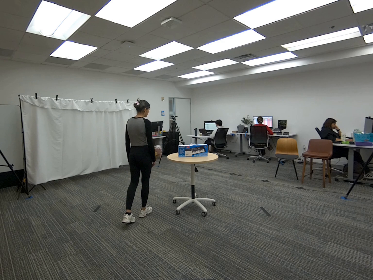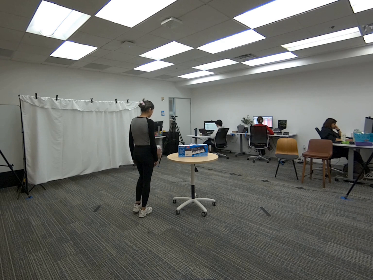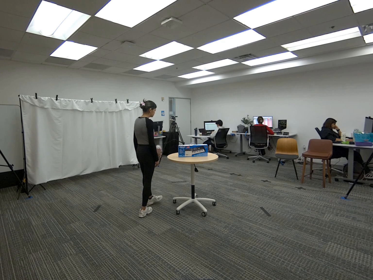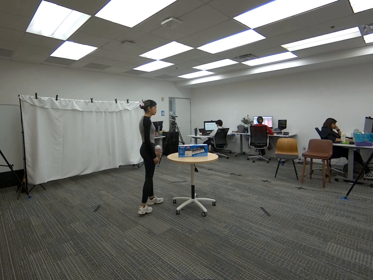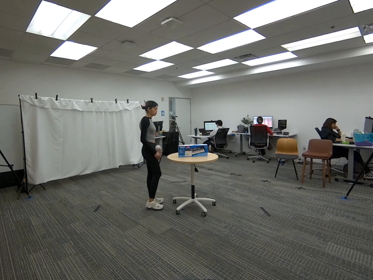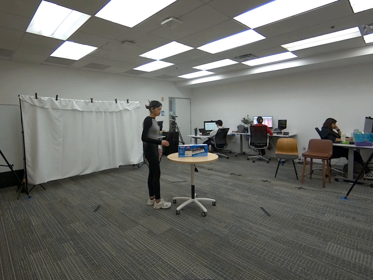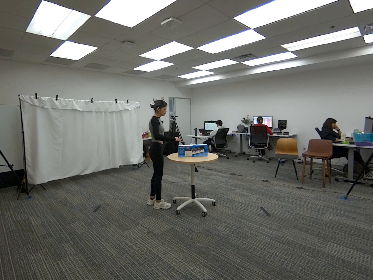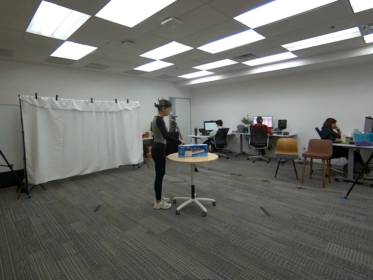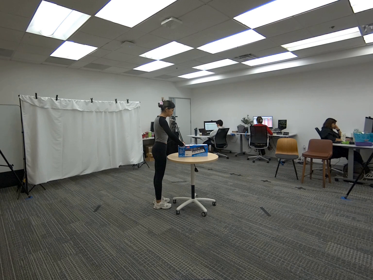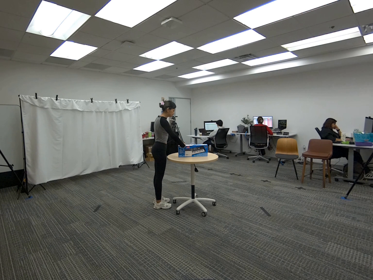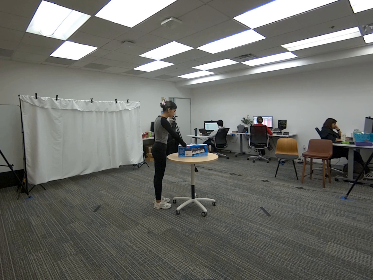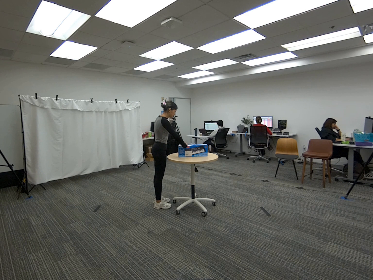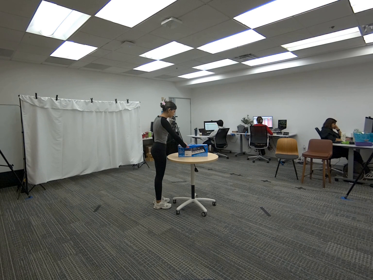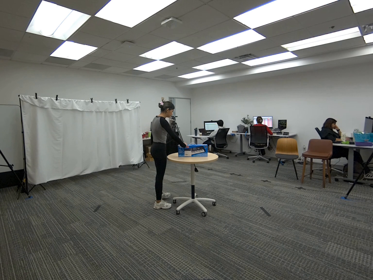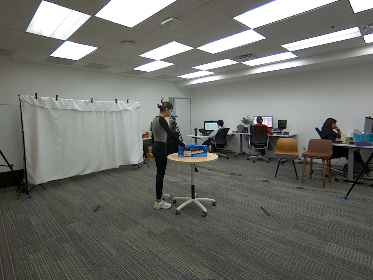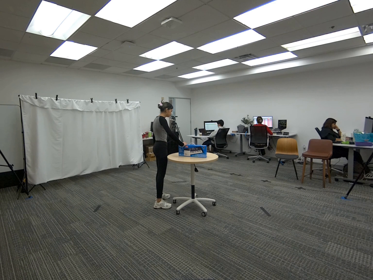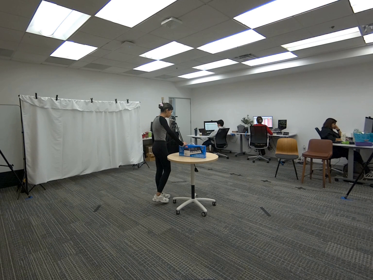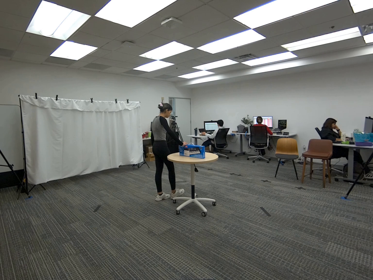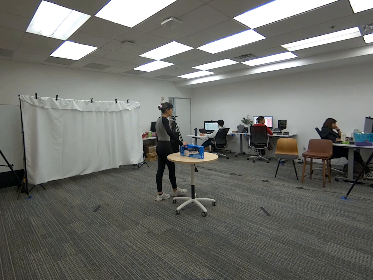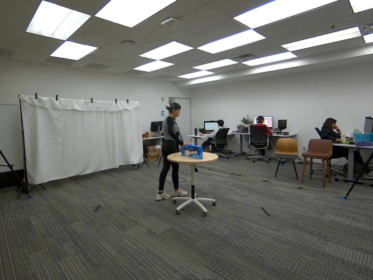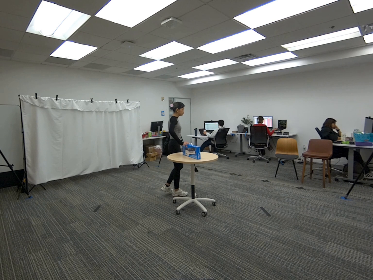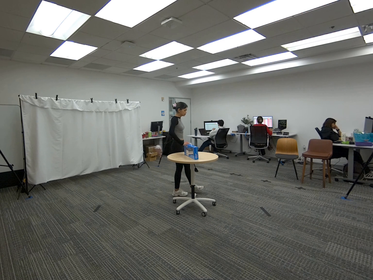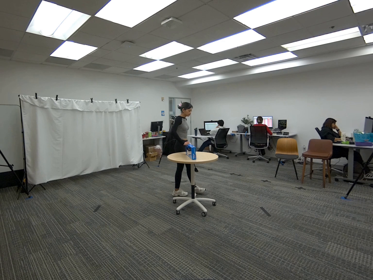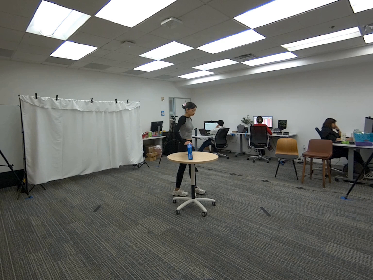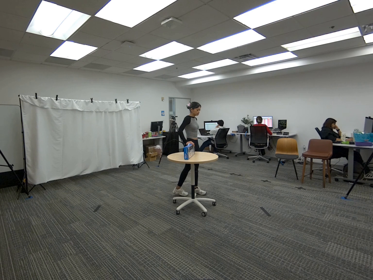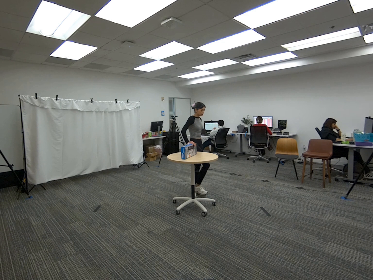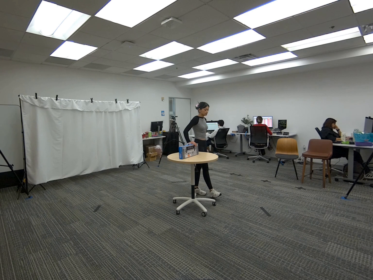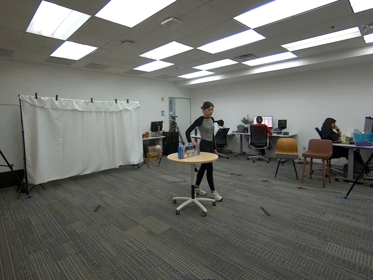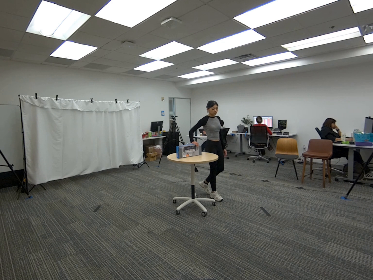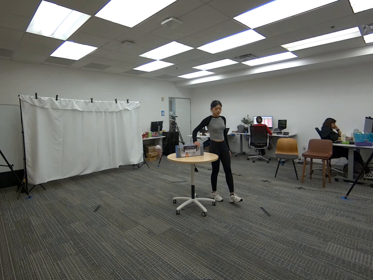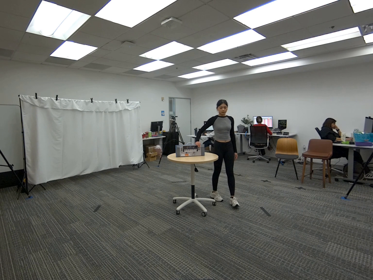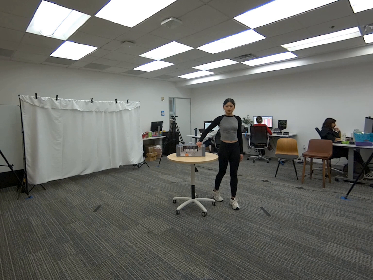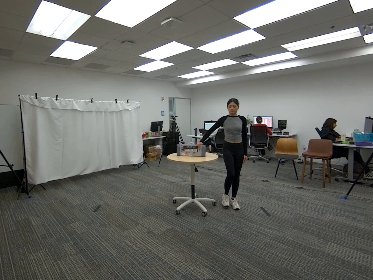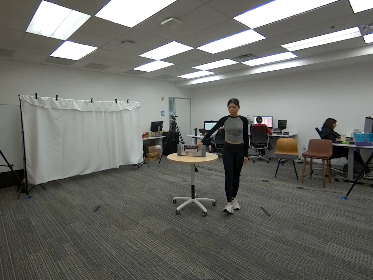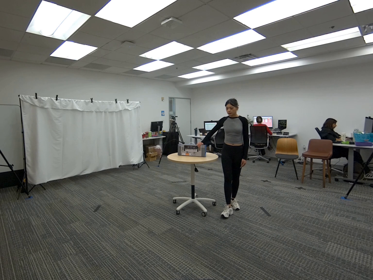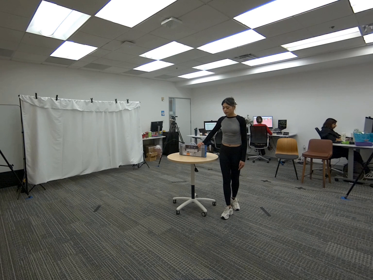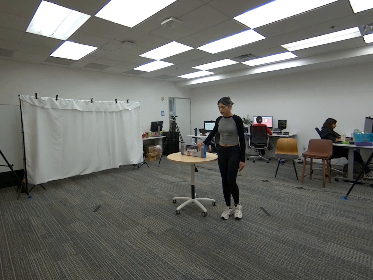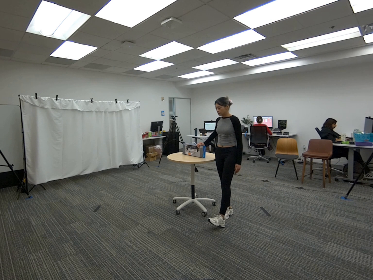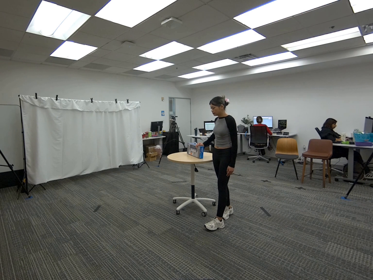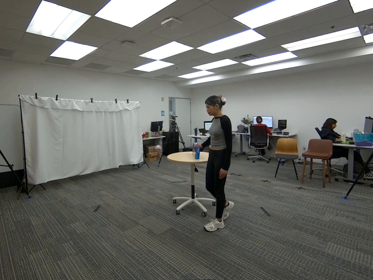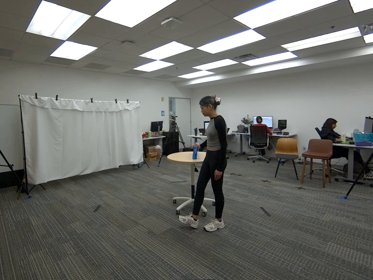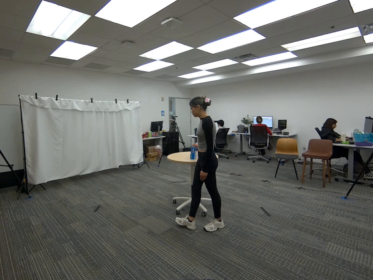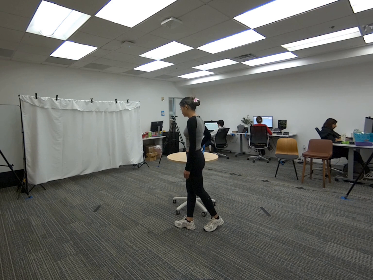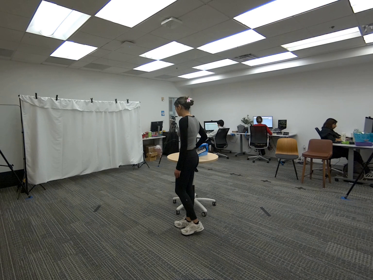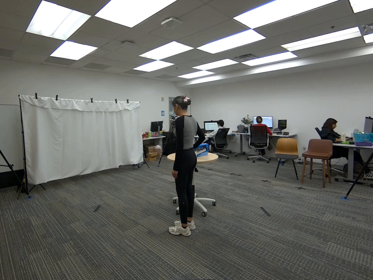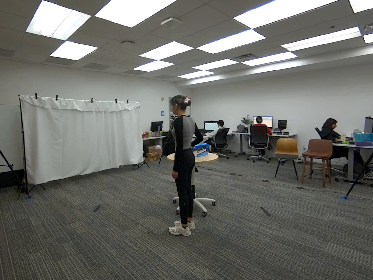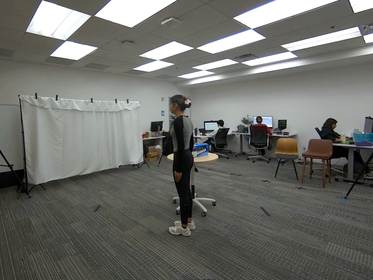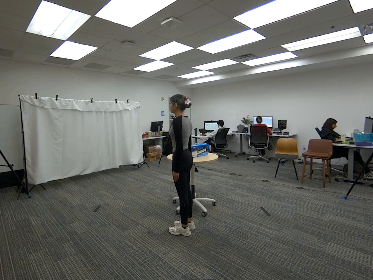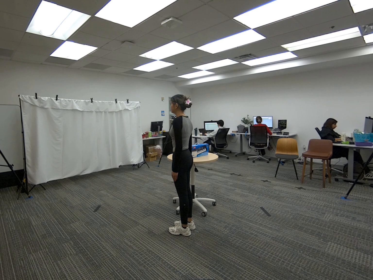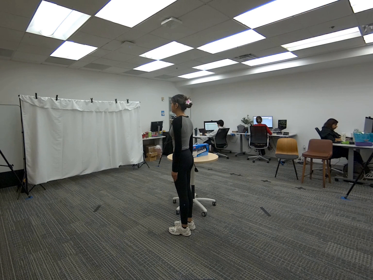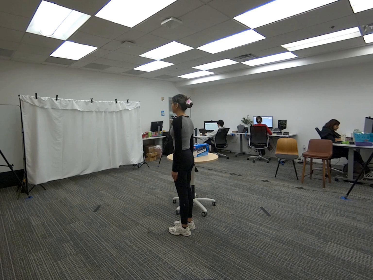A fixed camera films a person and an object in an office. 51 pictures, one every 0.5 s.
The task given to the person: Walk over to the keyboard box on the round table and push the keyboard box away ffrom you as you walk around the round table continue to push the box away from you without losing contact.
